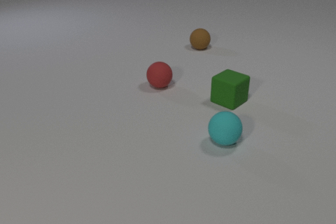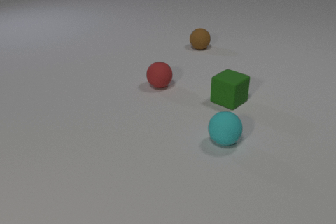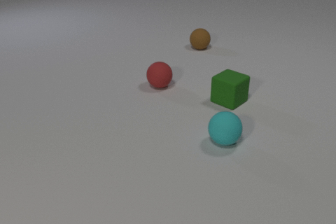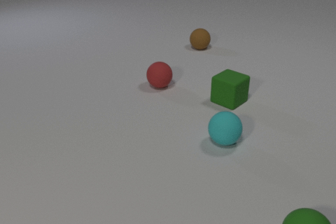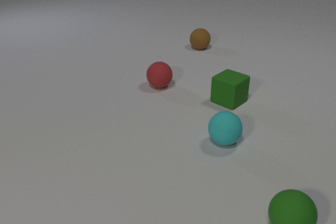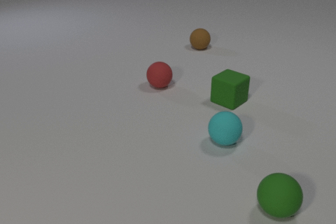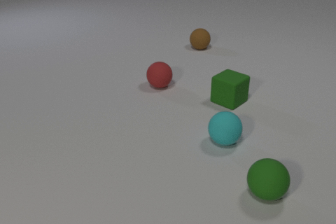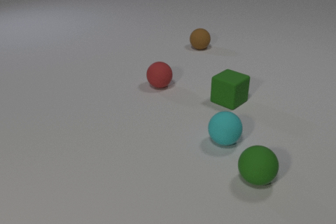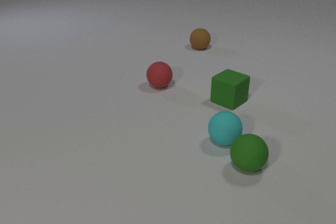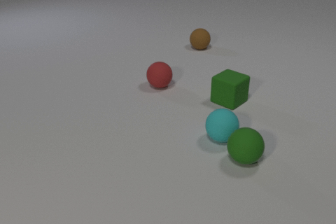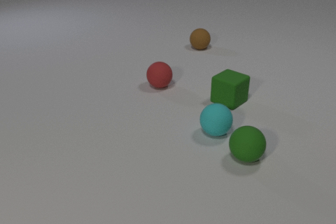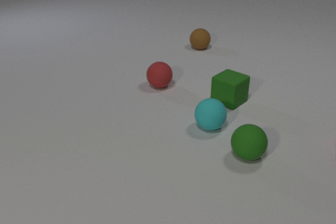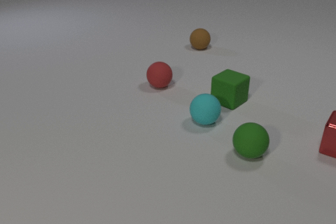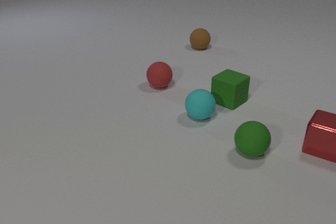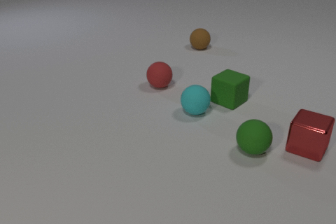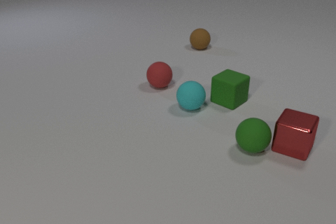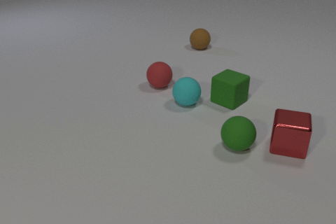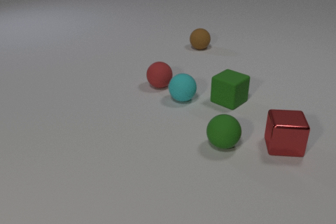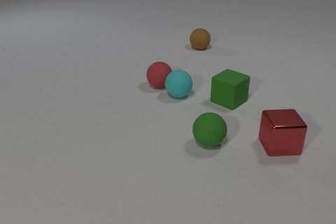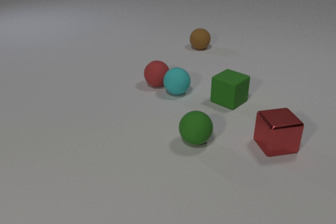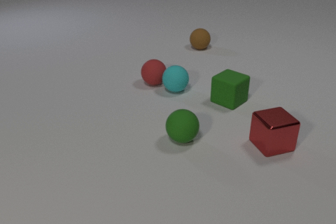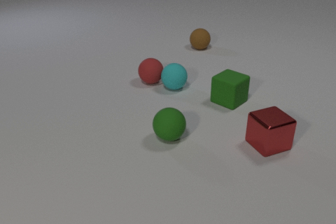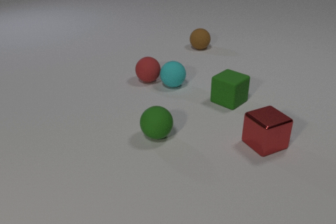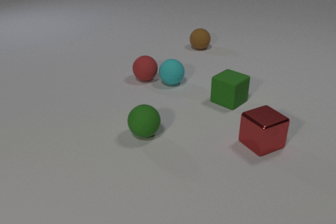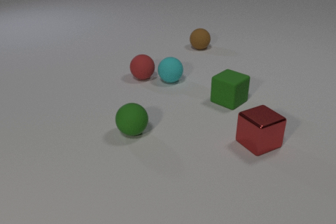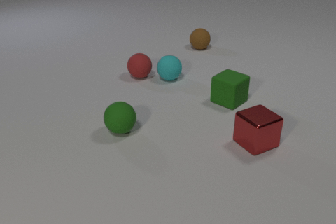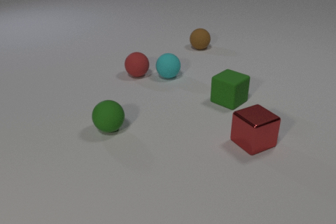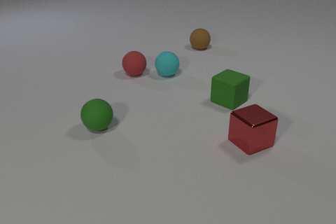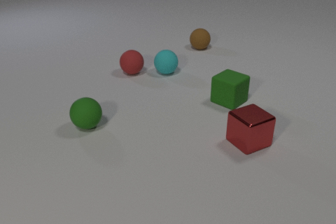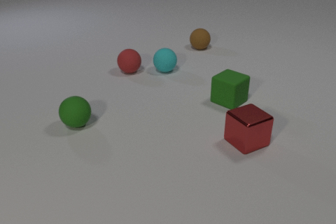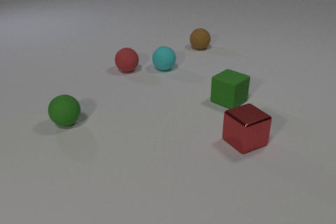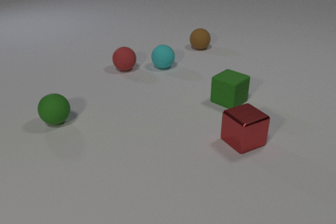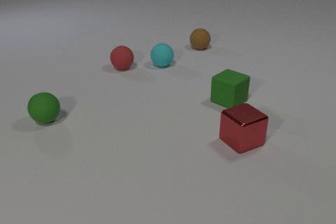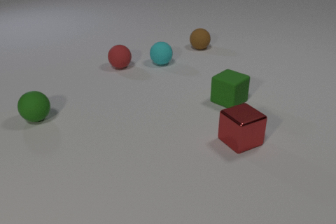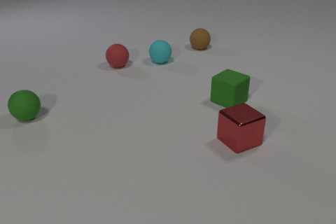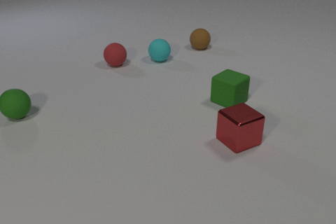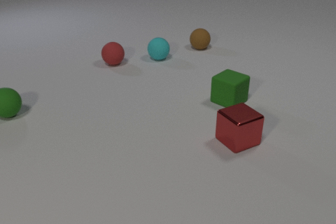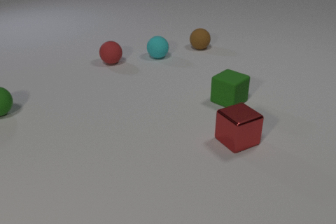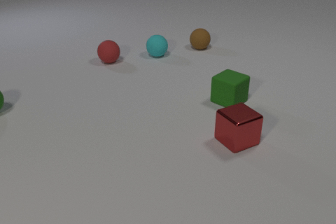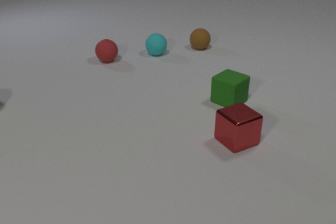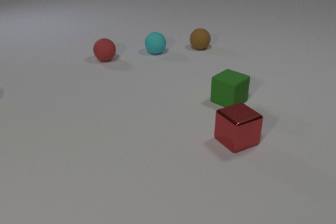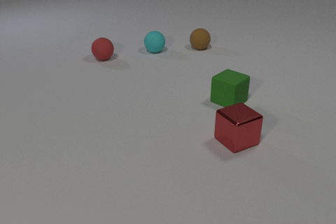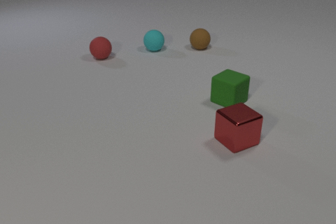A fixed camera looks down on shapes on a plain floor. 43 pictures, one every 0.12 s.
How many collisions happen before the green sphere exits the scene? 3.
Are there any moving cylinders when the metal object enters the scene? no.
How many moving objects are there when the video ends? 2.
0.00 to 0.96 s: The green rubber sphere comes in at the bottom edge, rolls away from the camera and to the left.
0.96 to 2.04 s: The green rubber sphere rolls away from the camera and to the left. The cyan rubber sphere rolls away from the camera and to the left. The red metal cube comes in at the right edge, slides to the left, spins so that its near face slides to the right, counterclockwise seen from above. The green rubber sphere and the cyan rubber sphere collide. The green rubber sphere and the red metal cube collide.
2.04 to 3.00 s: The green rubber sphere rolls to the left. The cyan rubber sphere rolls away from the camera. The red metal cube slides to the left, spins so that its near face slides to the right, counterclockwise seen from above. The red rubber sphere rolls away from the camera and to the left. The cyan rubber sphere and the red rubber sphere collide.
3.00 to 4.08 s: The green rubber sphere rolls to the left and away from the camera. The cyan rubber sphere rolls away from the camera. The red metal cube slides to the left. The red rubber sphere rolls away from the camera and to the left.
4.08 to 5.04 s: The green rubber sphere rolls to the left and away from the camera, leaves at the left edge. The cyan rubber sphere rolls away from the camera. The red rubber sphere rolls away from the camera and to the left.
